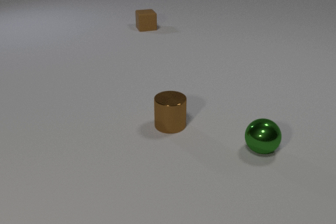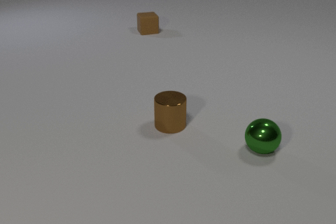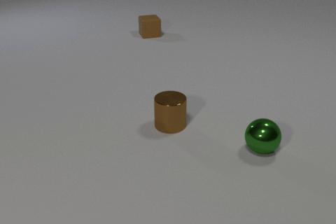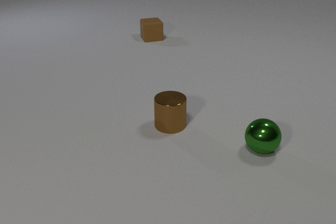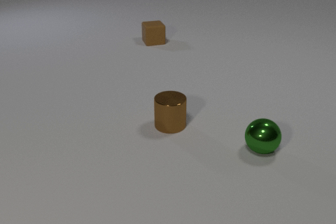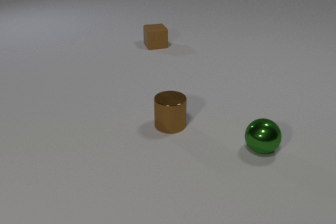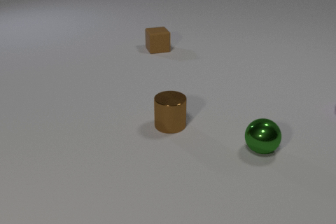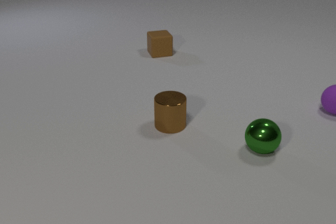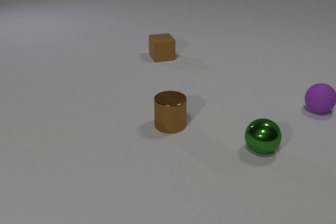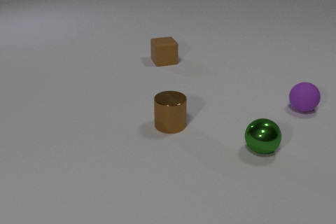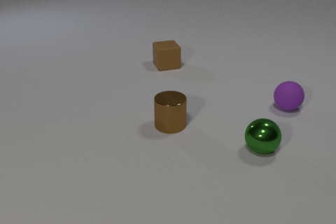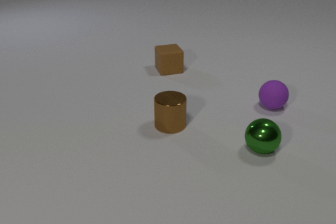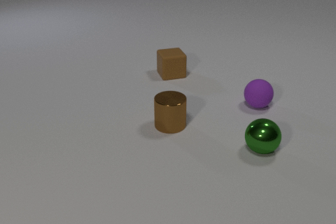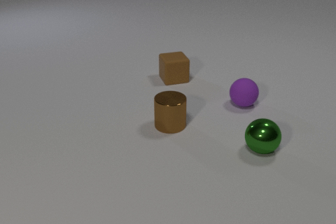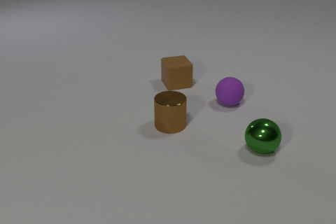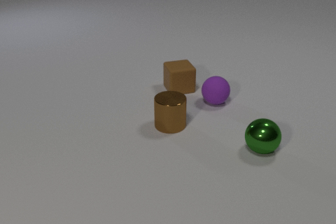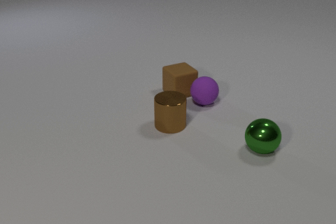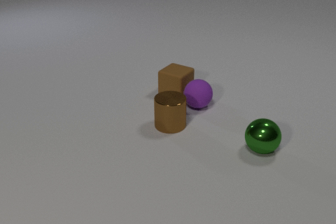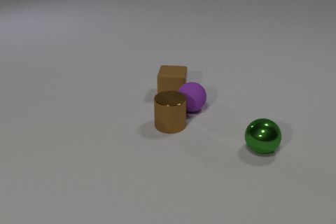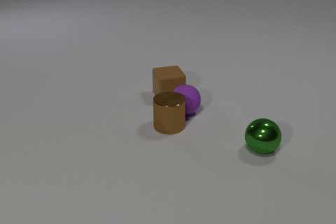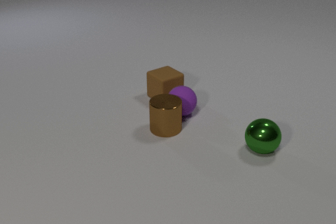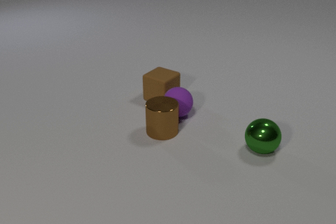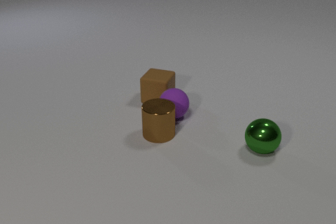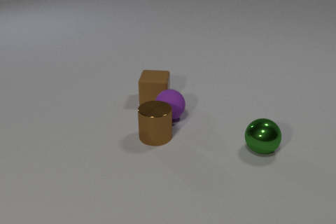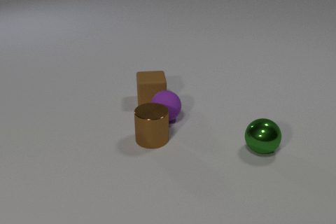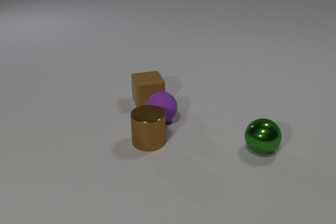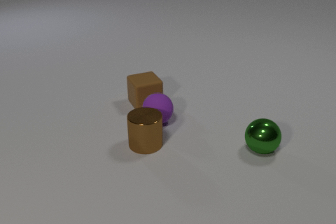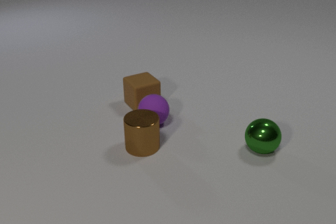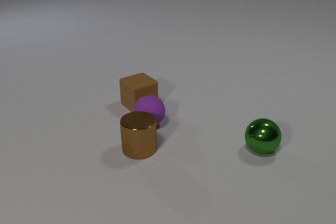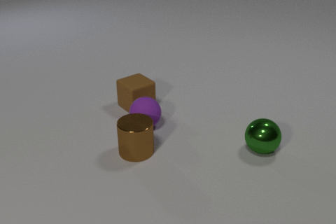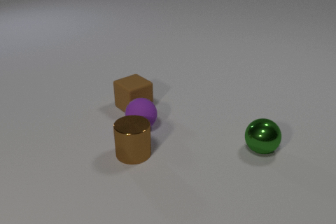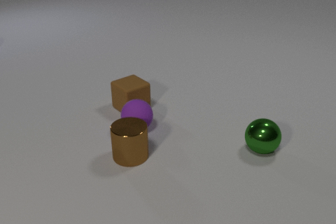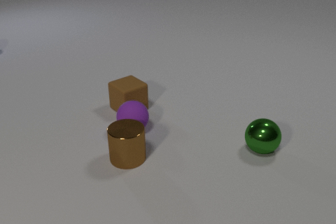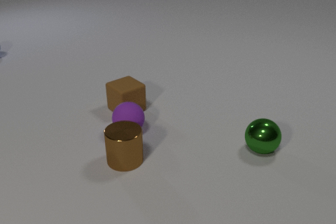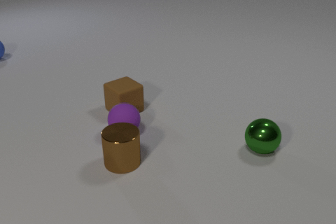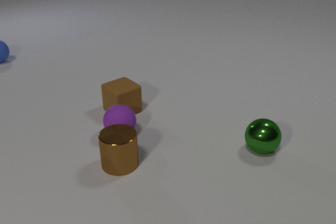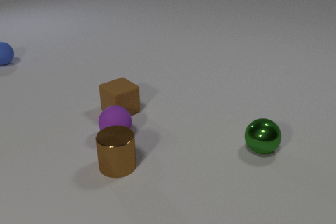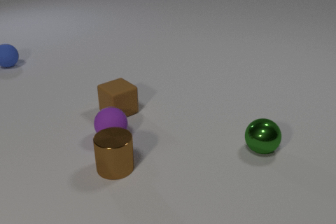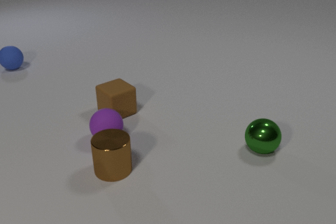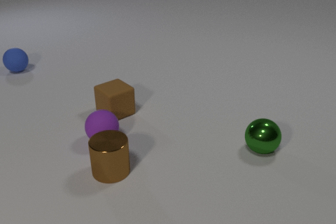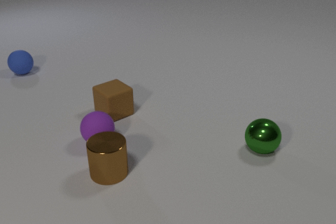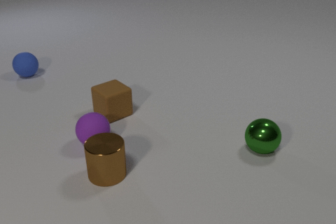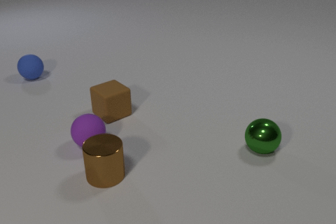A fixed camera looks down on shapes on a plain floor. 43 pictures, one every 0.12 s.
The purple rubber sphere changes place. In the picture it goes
to the left.
The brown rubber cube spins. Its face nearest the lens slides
to the right.
0.00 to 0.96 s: The purple rubber sphere comes in at the right edge, rolls to the left. The brown rubber cube slides toward the camera.
0.96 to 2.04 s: The purple rubber sphere rolls to the left. The brown rubber cube slides toward the camera, spins counterclockwise seen from above by about 30 degrees, its near face sliding to the right. The purple rubber sphere and the brown rubber cube collide.
2.04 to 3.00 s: The purple rubber sphere rolls to the left and toward the camera. The brown rubber cube slides to the left and toward the camera, spins counterclockwise seen from above by about 135 degrees, its near face sliding to the right. The brown metal cylinder slides toward the camera and to the left. The purple rubber sphere and the brown metal cylinder collide.
3.00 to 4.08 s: The purple rubber sphere rolls to the left and toward the camera. The brown rubber cube slides to the left and toward the camera, spins so that its near face slides to the right, counterclockwise seen from above. The brown metal cylinder slides toward the camera and to the left. The blue rubber sphere comes in at the left edge, rolls toward the camera.
4.08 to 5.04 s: The purple rubber sphere rolls to the left and toward the camera. The brown rubber cube slides to the left and toward the camera. The brown metal cylinder slides toward the camera and to the left. The blue rubber sphere rolls toward the camera and to the right.
Are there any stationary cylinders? no.
How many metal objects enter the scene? 0.
What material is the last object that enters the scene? rubber.
